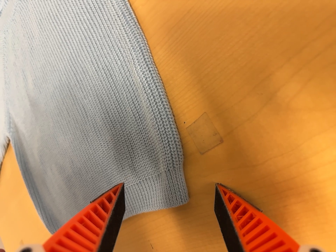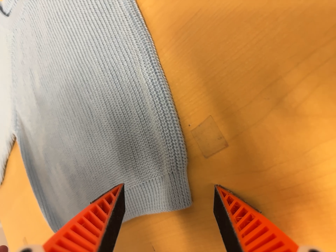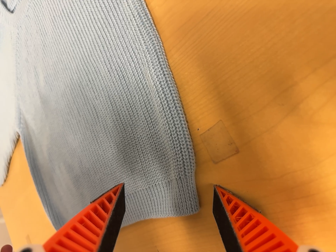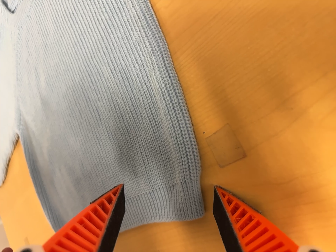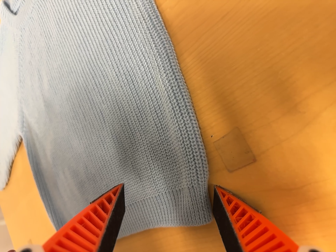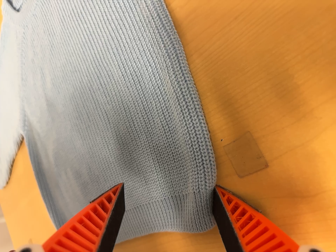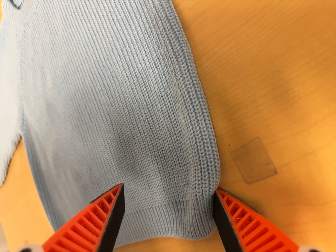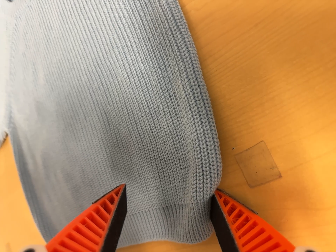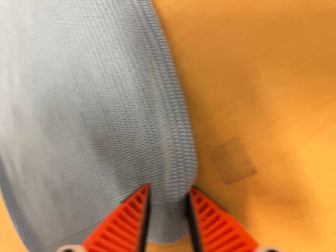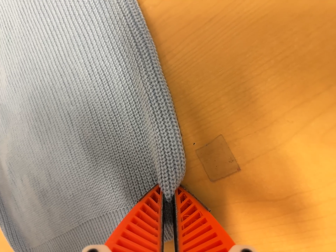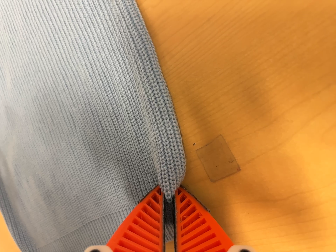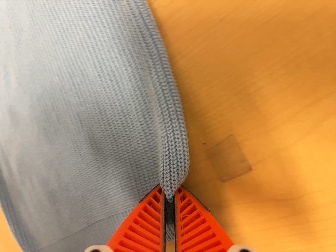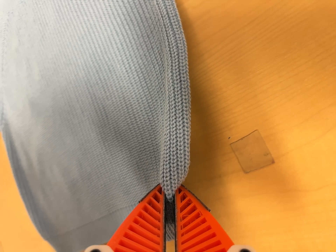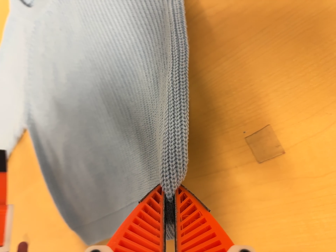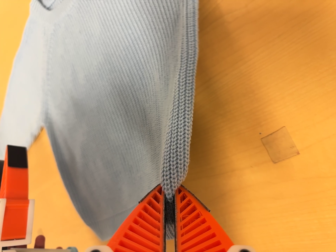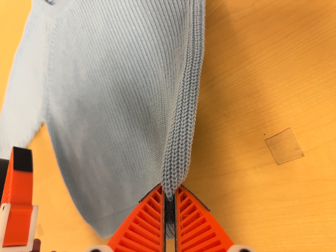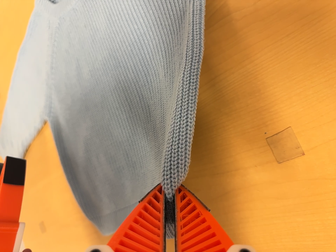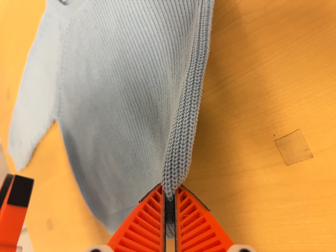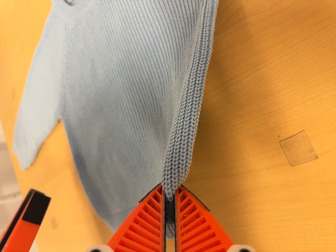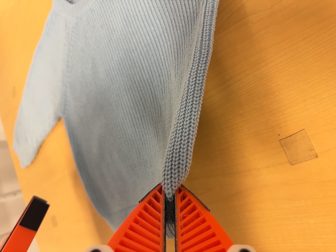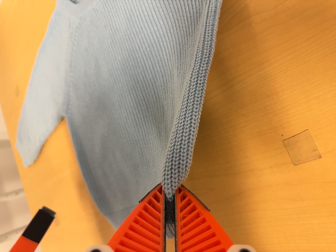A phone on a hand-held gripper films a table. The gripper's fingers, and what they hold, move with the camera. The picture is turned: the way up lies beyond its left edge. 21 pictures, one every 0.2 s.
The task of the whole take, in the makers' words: fold up.
0.0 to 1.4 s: The camera travels to its left, about 6 cm.
1.4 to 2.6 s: The camera travels backward, about 5 cm, so what stands in front gets smaller.
2.6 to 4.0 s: The camera shifts only a little, or ends up much as it began.
The film runs forward here.
